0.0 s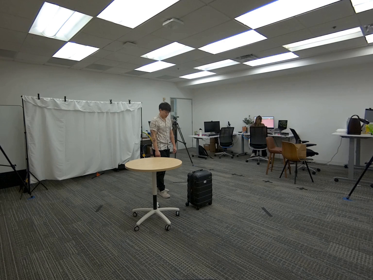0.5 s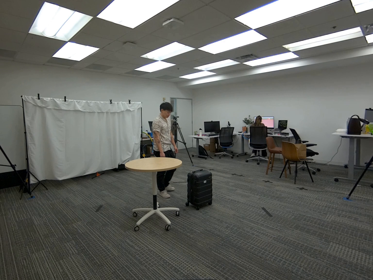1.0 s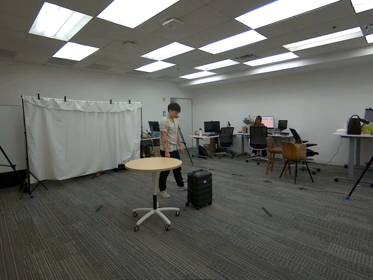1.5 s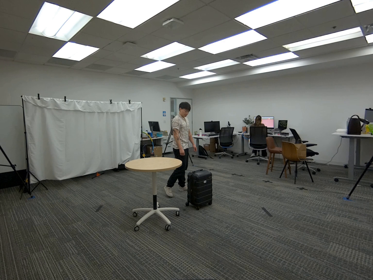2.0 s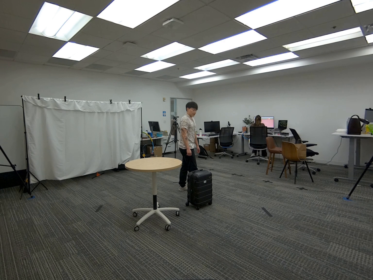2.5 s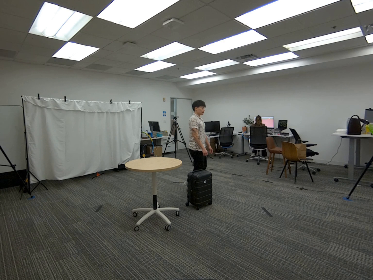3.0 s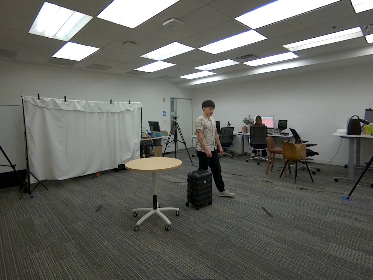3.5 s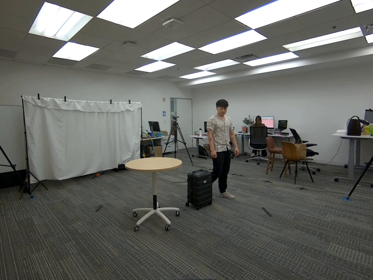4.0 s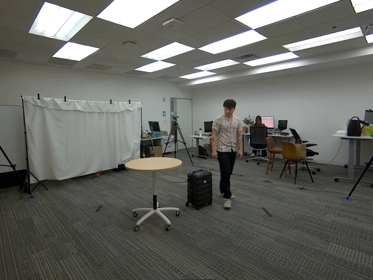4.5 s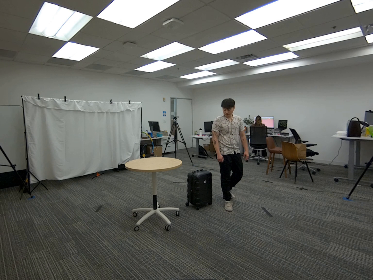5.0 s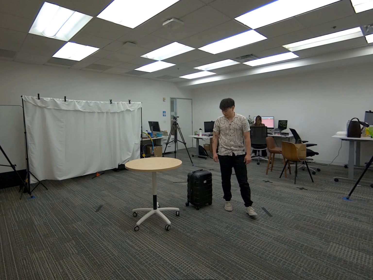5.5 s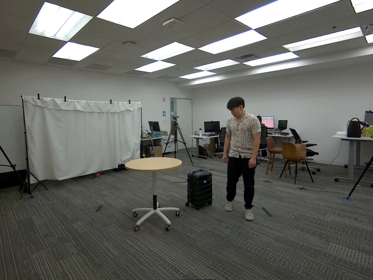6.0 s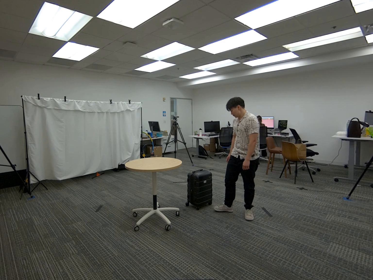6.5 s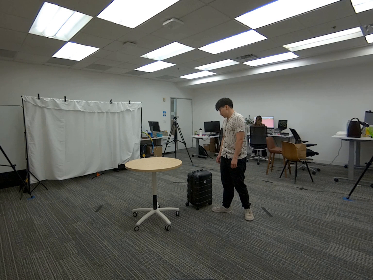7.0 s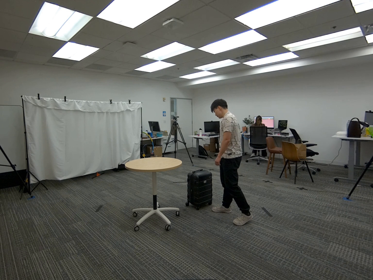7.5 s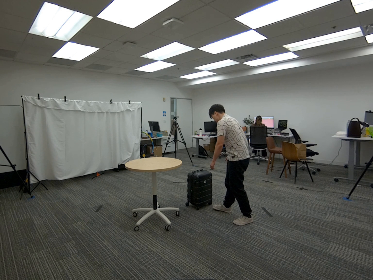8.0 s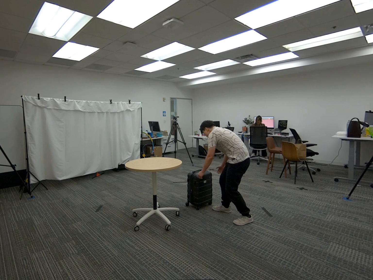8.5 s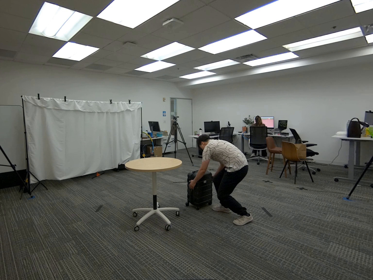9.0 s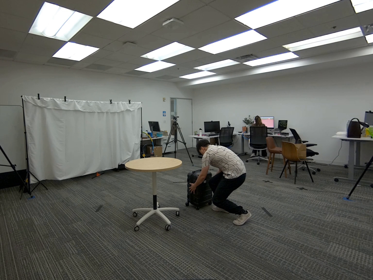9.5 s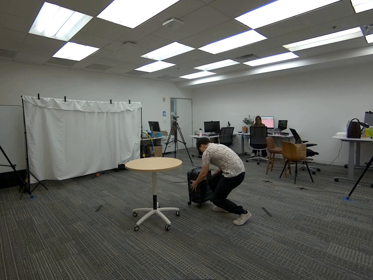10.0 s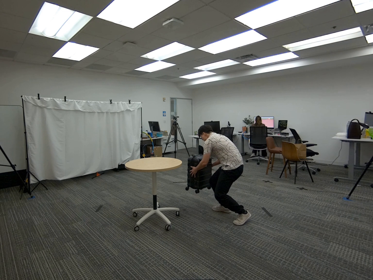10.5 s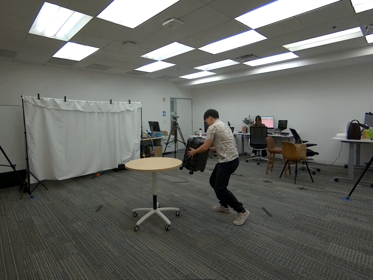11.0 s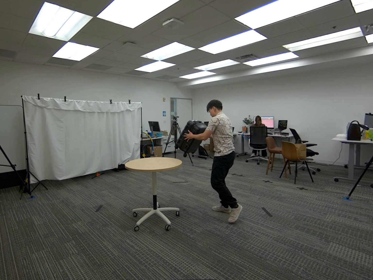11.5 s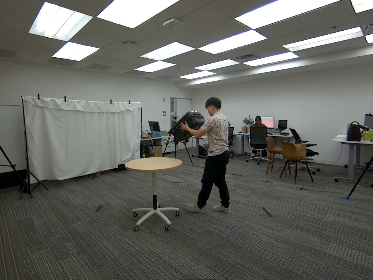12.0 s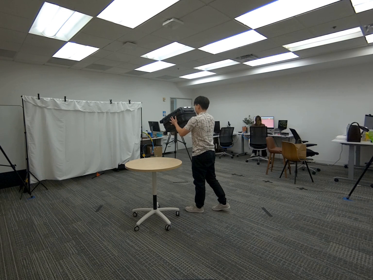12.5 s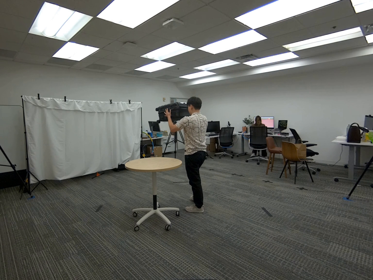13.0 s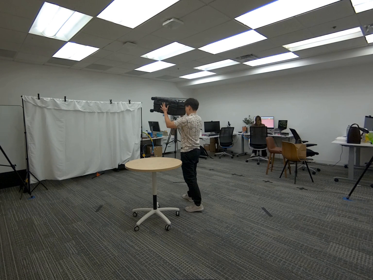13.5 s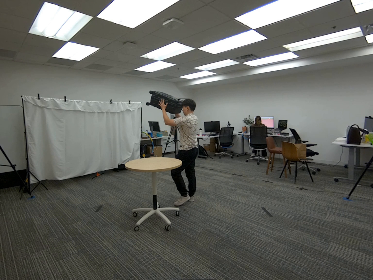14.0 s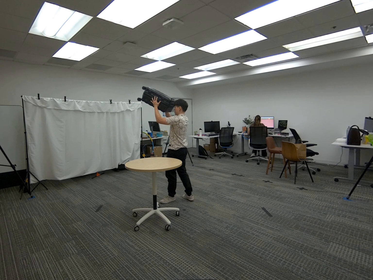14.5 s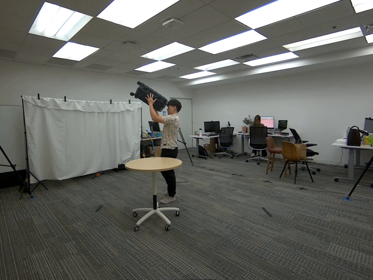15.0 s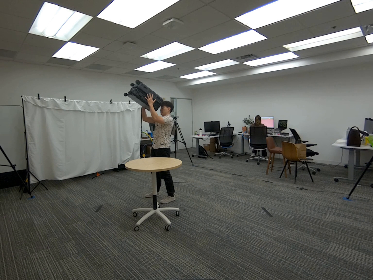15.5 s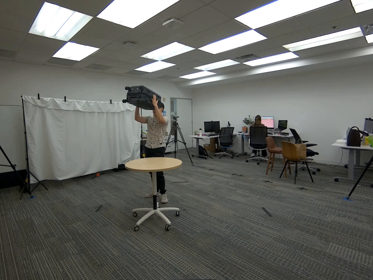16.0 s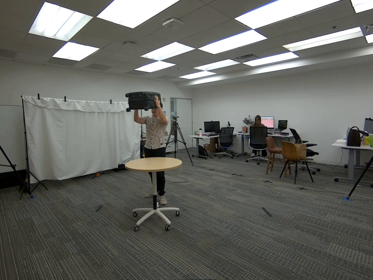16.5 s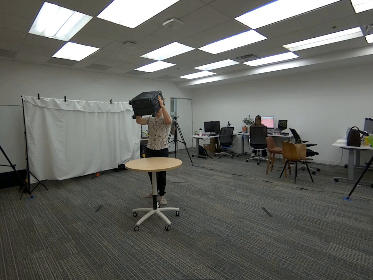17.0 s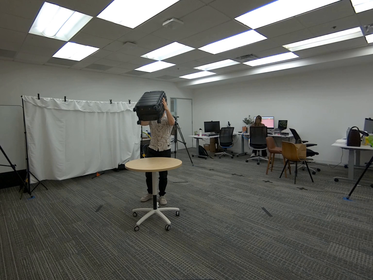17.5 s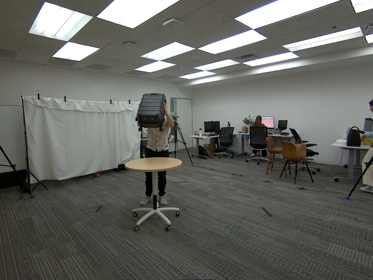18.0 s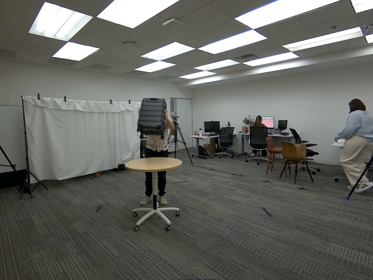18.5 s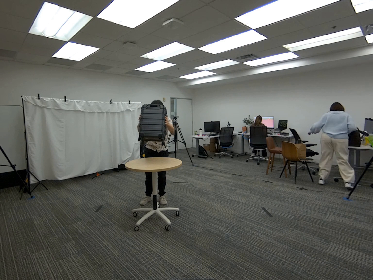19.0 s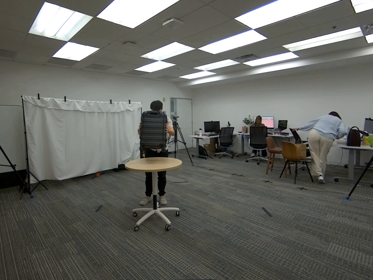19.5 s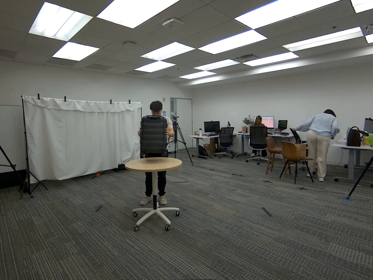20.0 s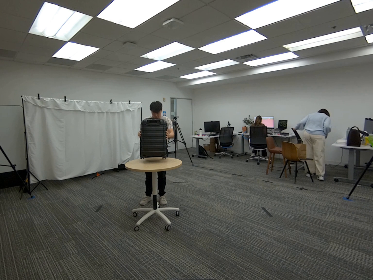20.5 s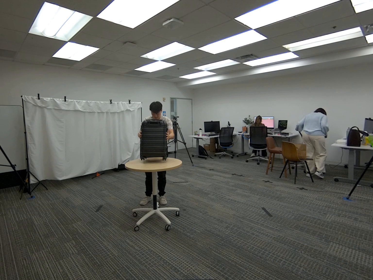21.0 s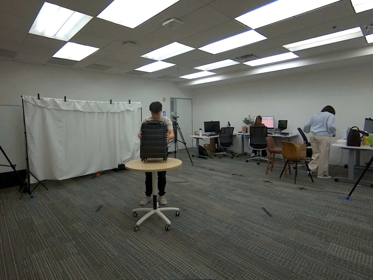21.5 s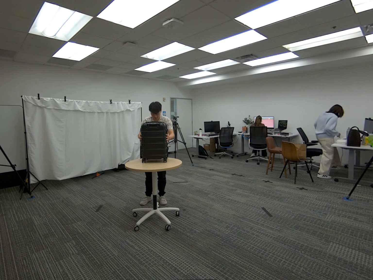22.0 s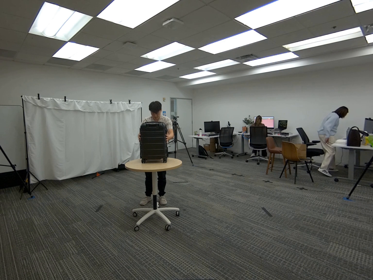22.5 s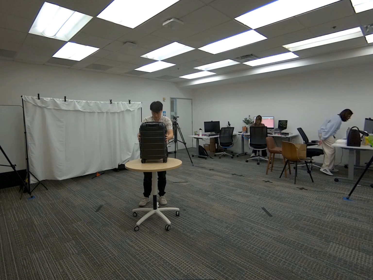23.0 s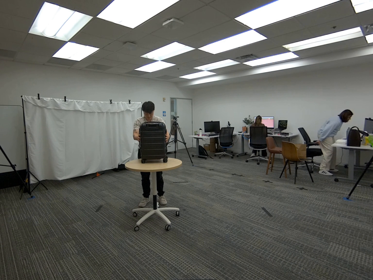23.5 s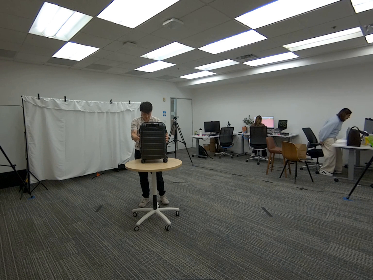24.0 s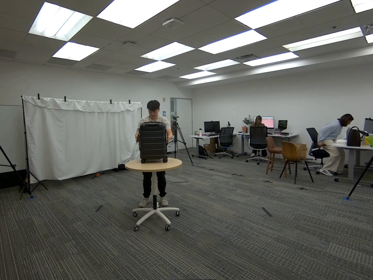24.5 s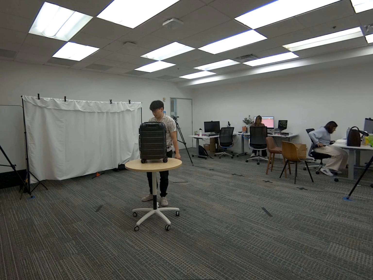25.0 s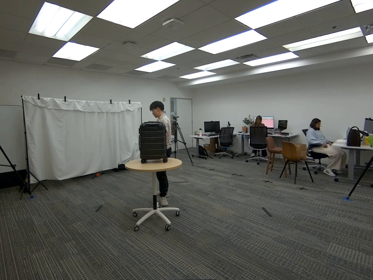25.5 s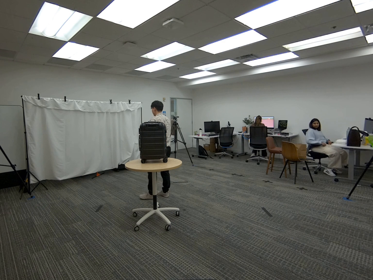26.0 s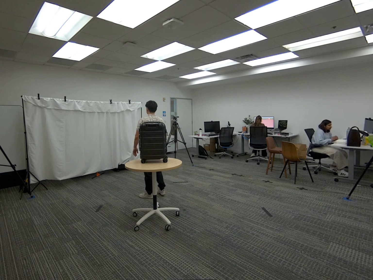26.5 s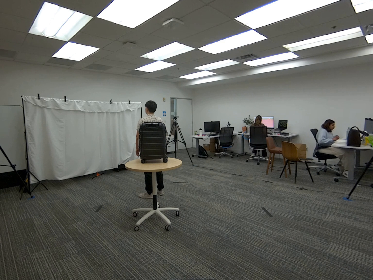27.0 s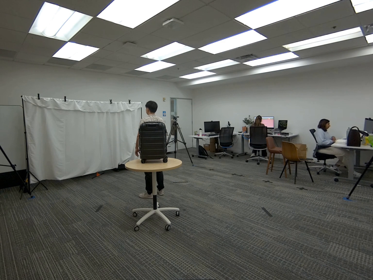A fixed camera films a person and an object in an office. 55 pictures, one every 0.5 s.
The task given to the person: Walk over to the luggage within the bounding area and pick up the luggage using both hands and place on the round desk.
